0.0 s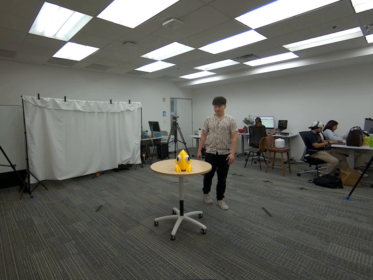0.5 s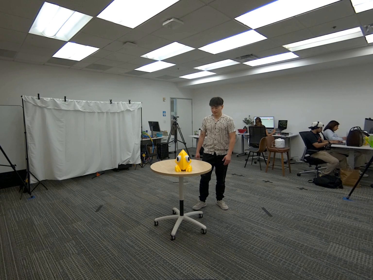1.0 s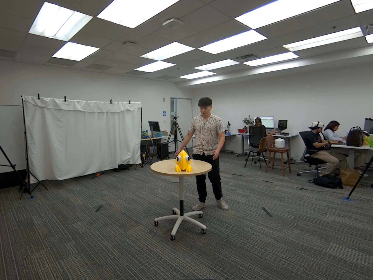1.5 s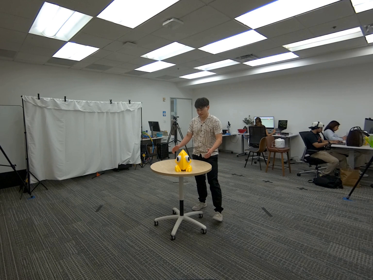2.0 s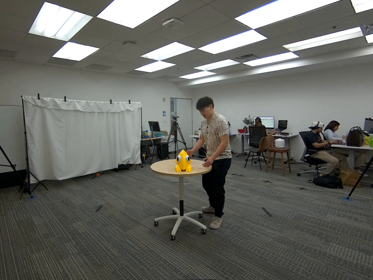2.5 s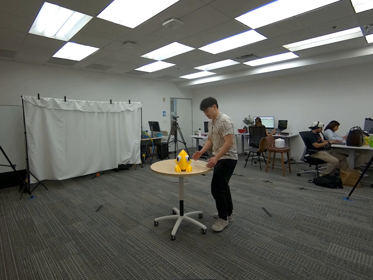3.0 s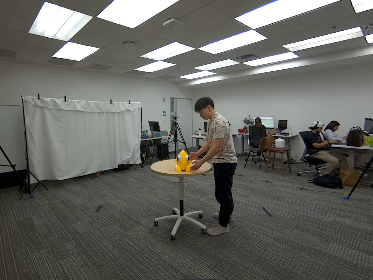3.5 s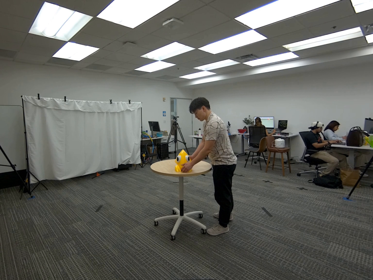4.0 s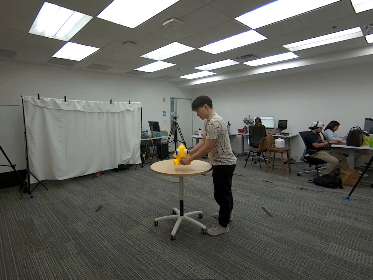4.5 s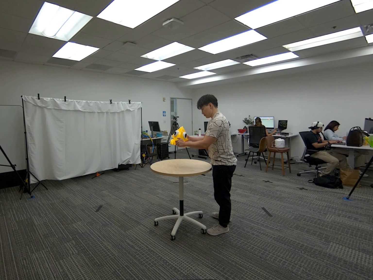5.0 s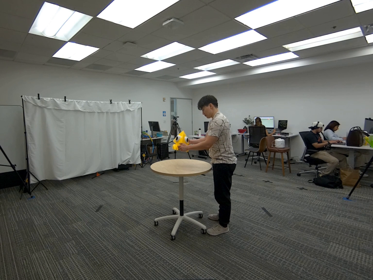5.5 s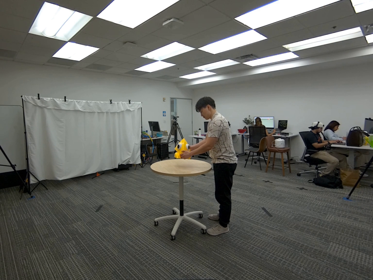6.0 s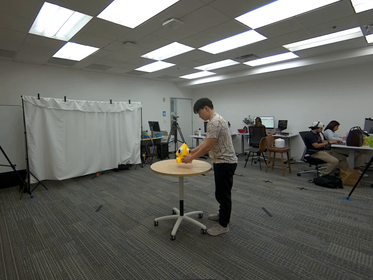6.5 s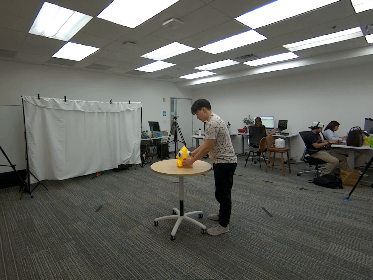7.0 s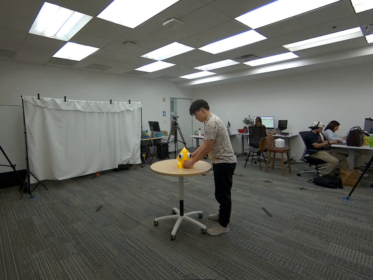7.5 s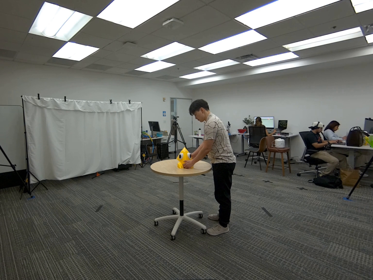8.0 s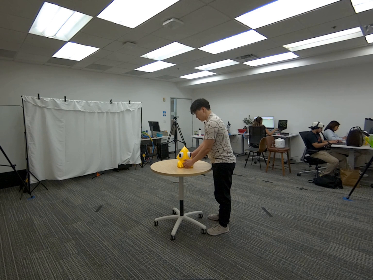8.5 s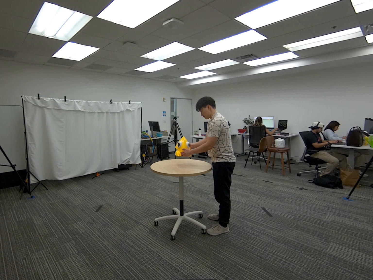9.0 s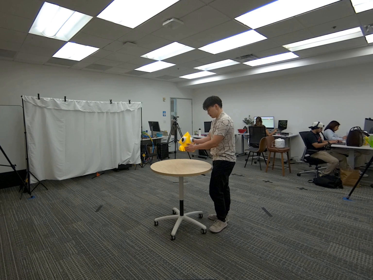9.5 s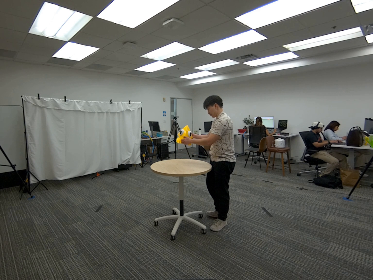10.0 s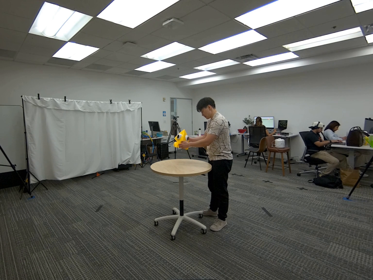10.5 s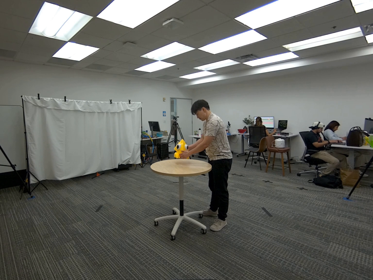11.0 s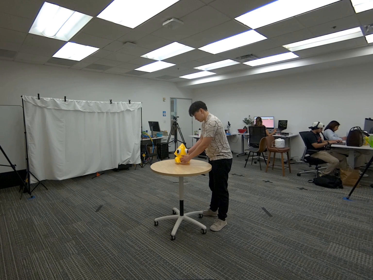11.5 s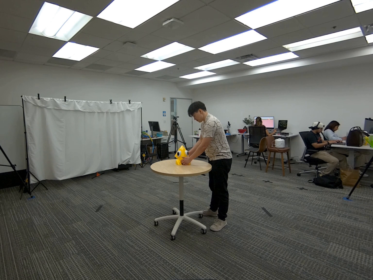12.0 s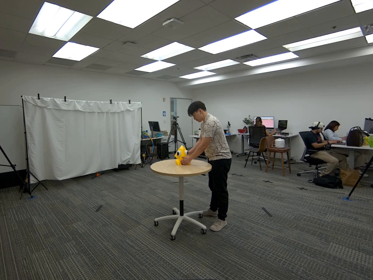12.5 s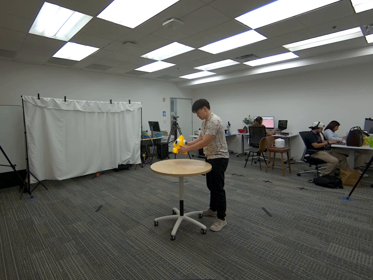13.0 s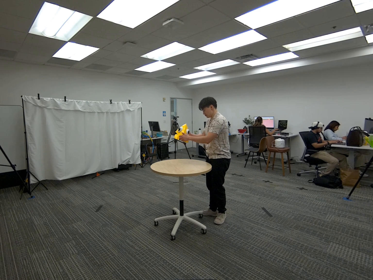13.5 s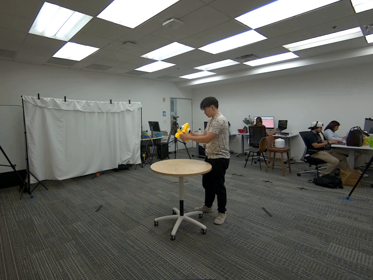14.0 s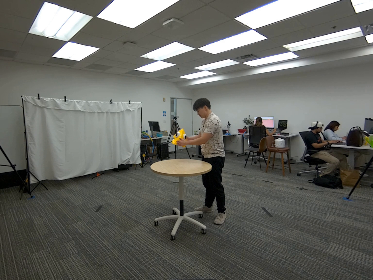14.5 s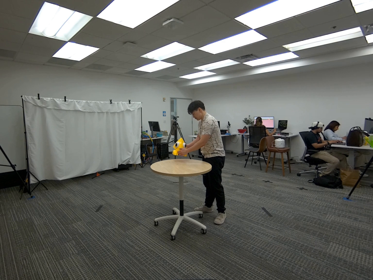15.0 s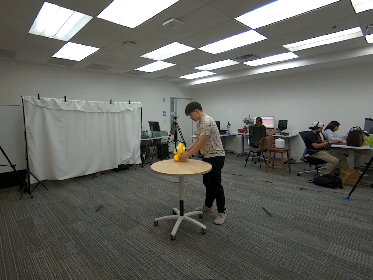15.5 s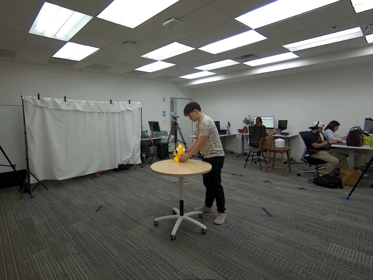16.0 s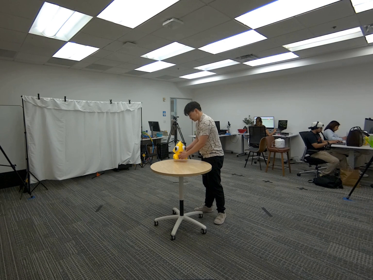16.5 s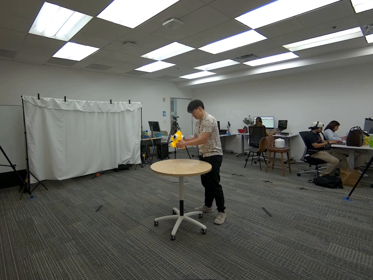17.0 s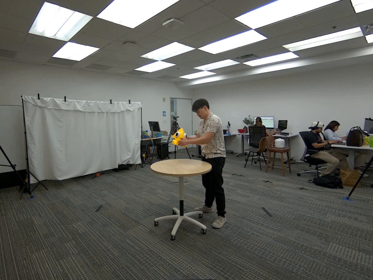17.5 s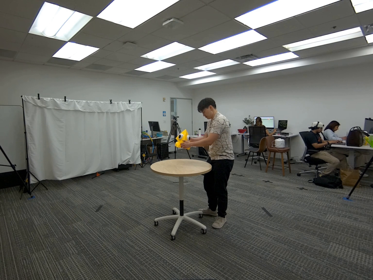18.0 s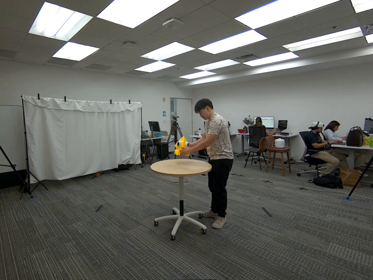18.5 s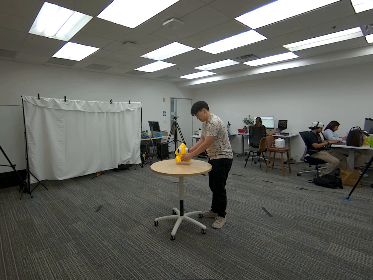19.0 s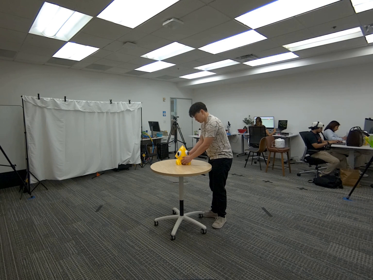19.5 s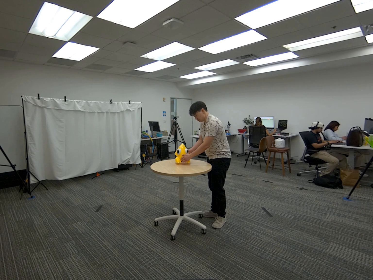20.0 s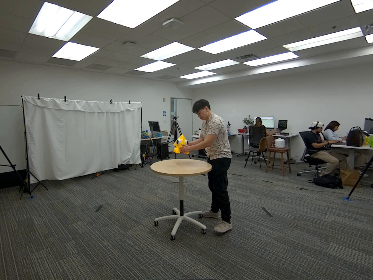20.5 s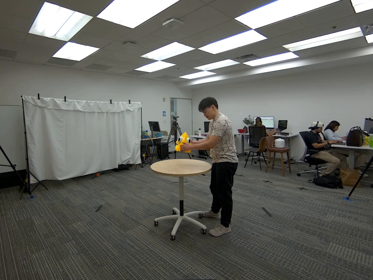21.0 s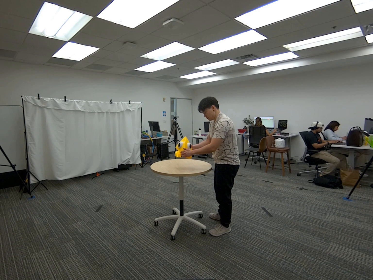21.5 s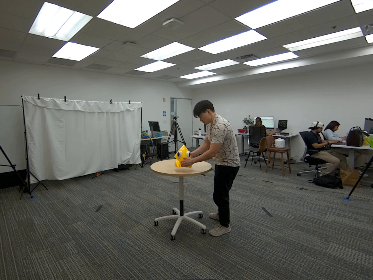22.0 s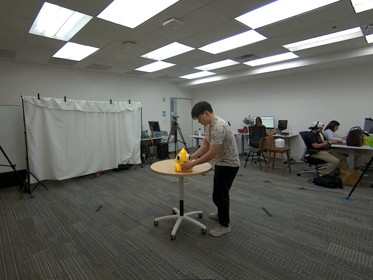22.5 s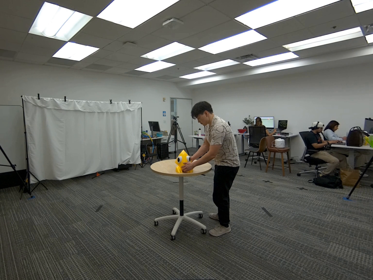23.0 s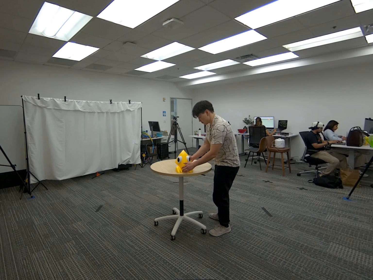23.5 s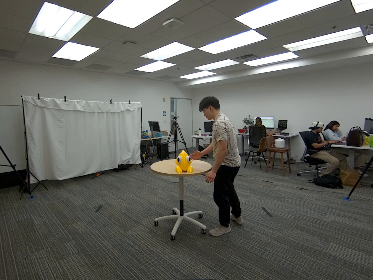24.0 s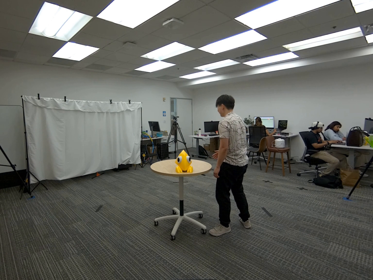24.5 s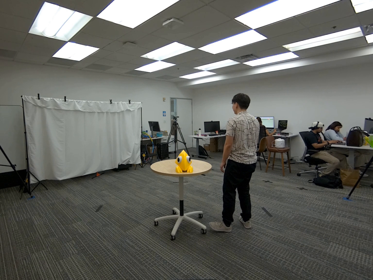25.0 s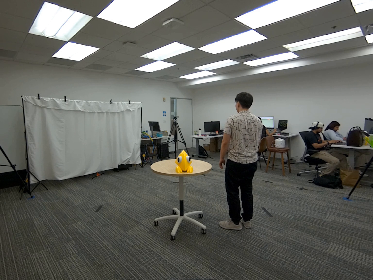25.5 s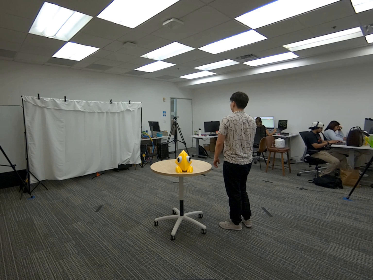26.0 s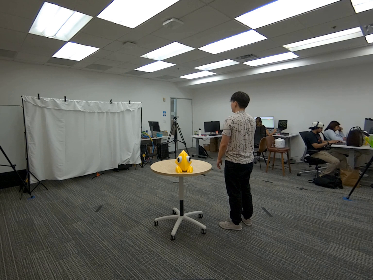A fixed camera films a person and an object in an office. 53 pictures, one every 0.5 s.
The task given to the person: Walk over to the yellow toy on the round table and using both hands pick up the yellow toy and place the yellow toy in different spots on the table not letting go of the object until the end of the sequence. Step away when complete.
